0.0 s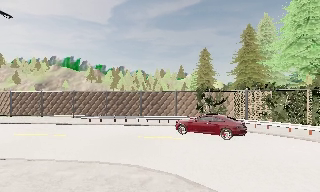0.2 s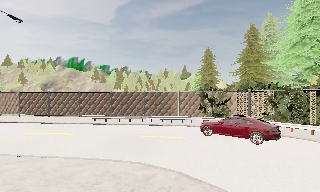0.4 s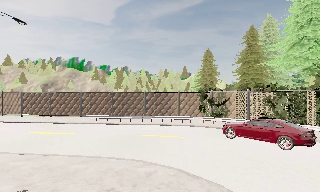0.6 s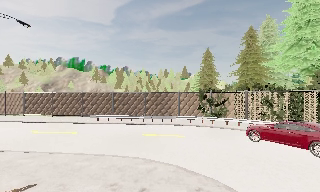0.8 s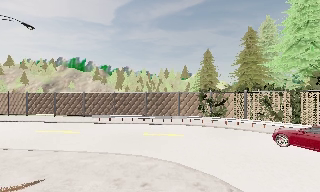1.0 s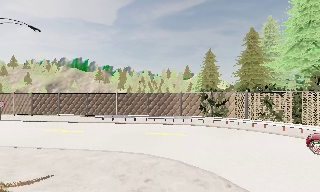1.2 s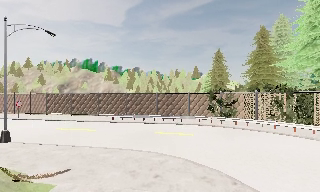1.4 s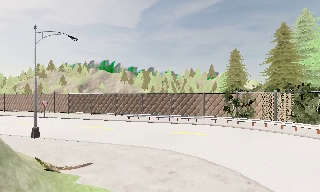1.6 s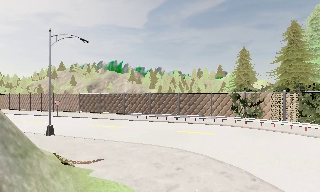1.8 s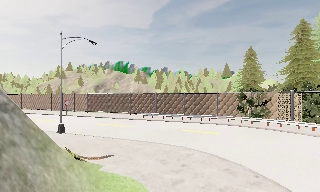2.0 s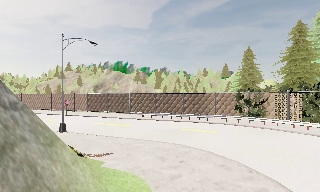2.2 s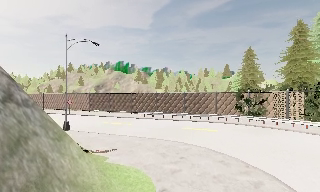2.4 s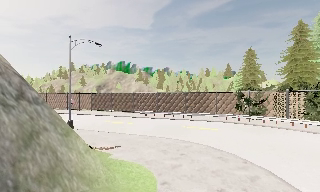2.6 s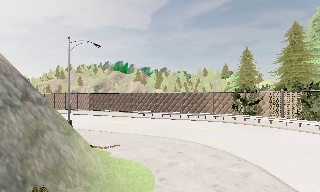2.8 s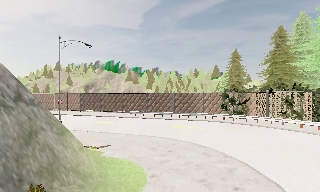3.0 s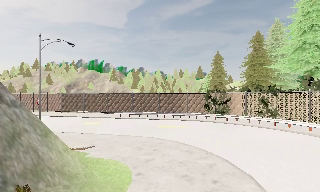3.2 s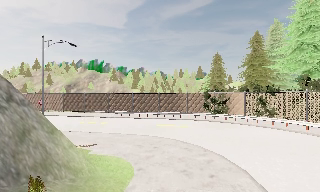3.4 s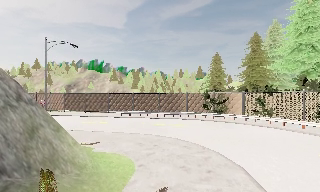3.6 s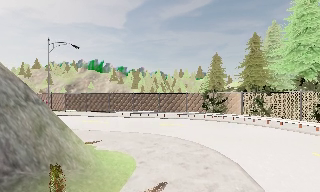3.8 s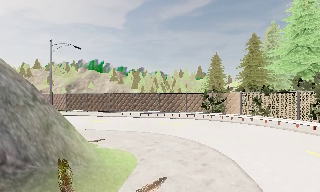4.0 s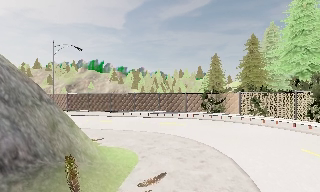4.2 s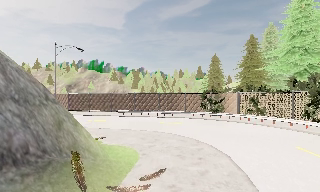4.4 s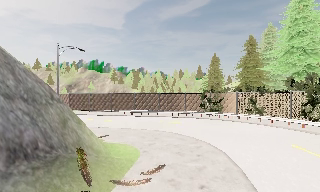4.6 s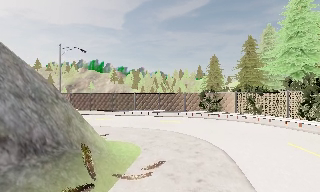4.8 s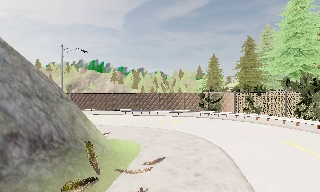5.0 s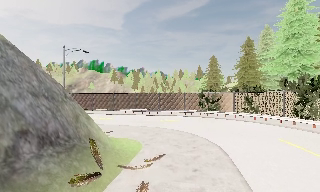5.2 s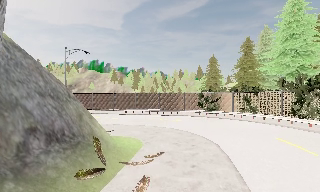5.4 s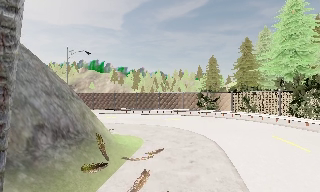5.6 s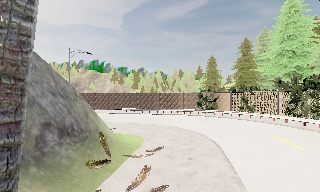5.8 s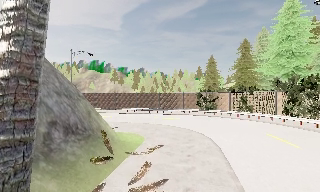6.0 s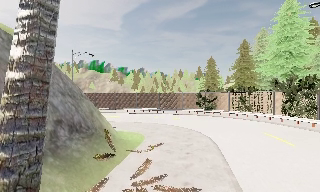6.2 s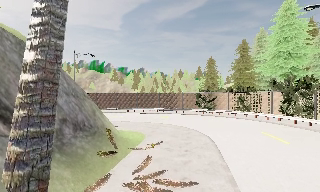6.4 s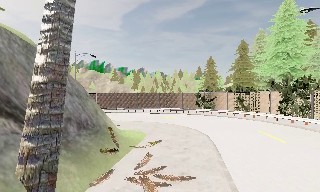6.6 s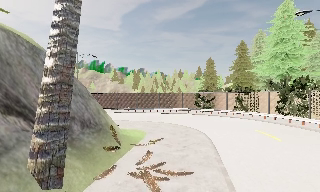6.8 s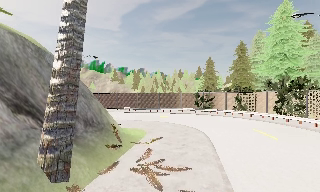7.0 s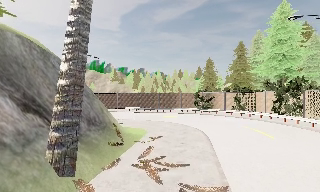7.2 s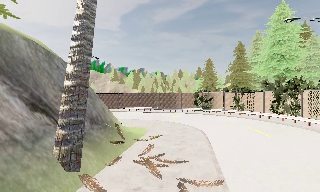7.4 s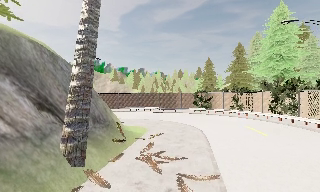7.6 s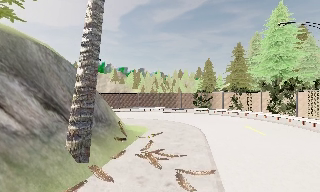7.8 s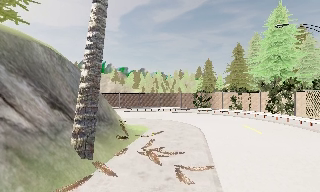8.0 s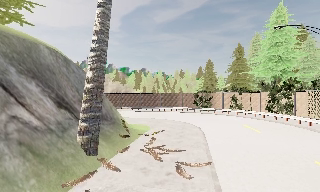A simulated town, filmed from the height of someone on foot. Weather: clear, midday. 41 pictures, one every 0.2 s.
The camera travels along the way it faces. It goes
backward.
0.0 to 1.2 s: The camera travels backward, about 2 m, so what stands in front gets smaller.
1.2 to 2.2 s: The camera pans to its left, which is counterclockwise from overhead, by about 10 degrees. It travels backward, about 1.5 m, so what stands in front gets smaller.
2.2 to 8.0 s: The camera travels backward, about 9 m, so what stands in front gets smaller.
The film runs backward here.
